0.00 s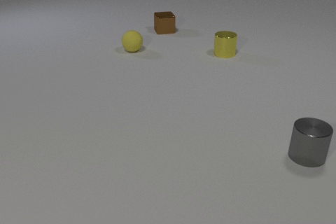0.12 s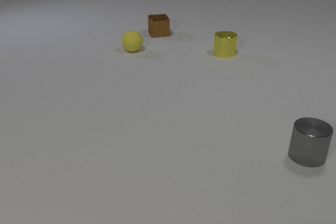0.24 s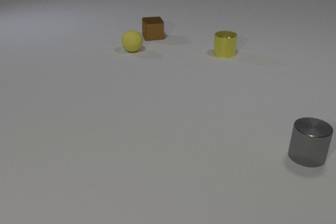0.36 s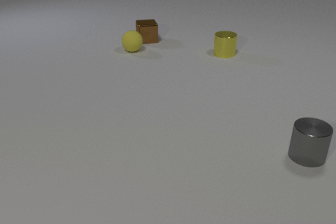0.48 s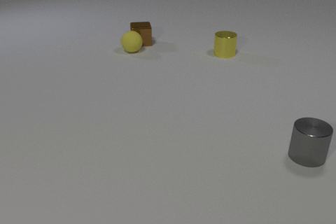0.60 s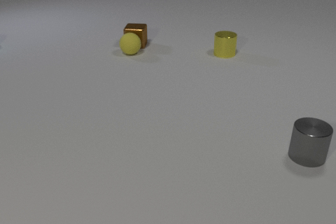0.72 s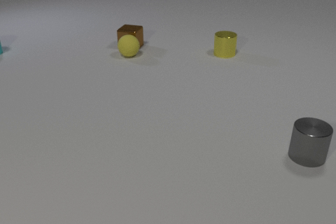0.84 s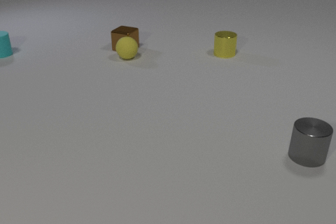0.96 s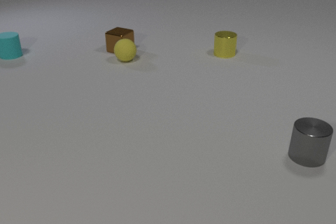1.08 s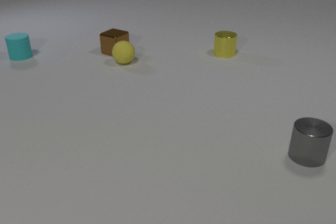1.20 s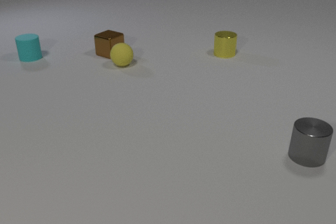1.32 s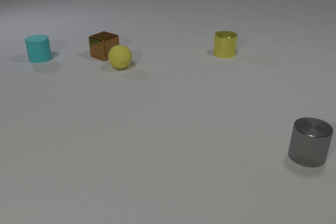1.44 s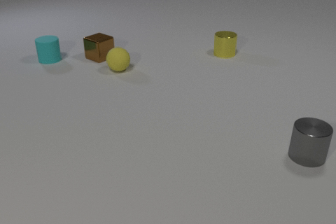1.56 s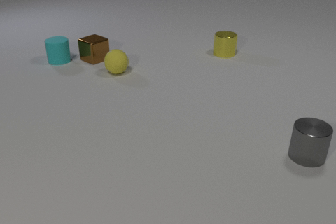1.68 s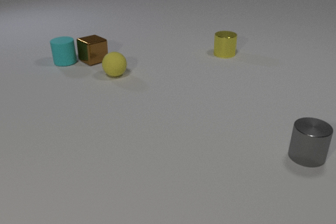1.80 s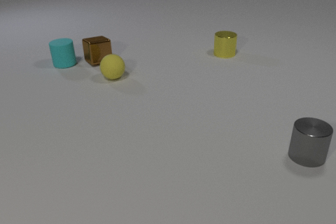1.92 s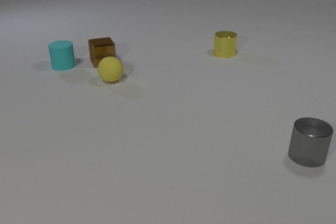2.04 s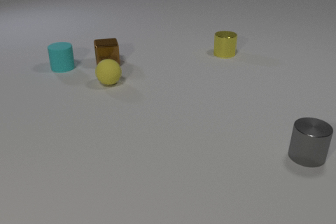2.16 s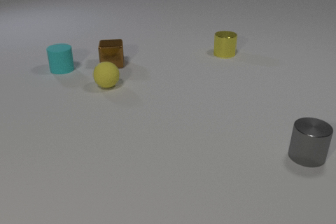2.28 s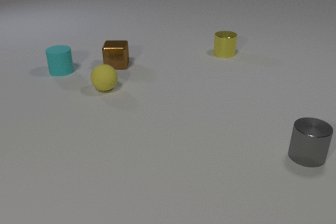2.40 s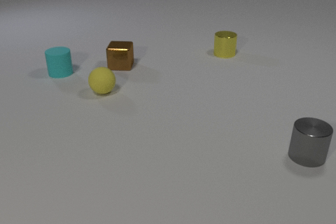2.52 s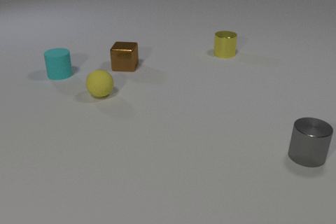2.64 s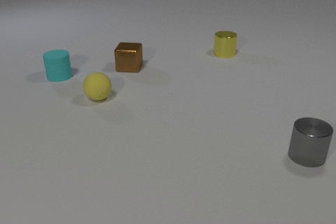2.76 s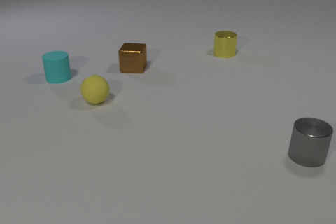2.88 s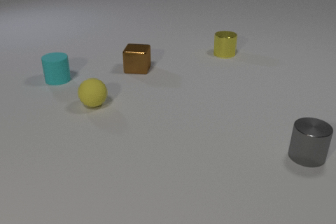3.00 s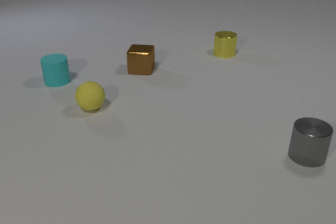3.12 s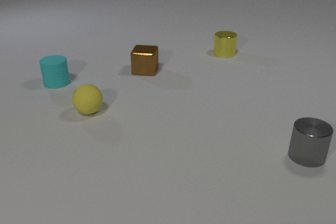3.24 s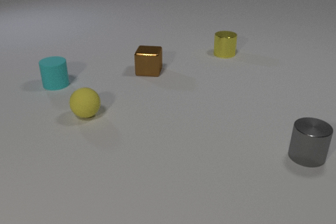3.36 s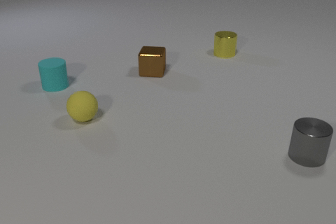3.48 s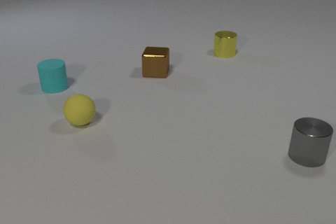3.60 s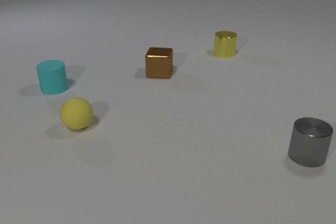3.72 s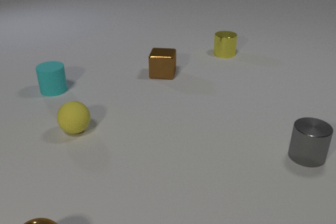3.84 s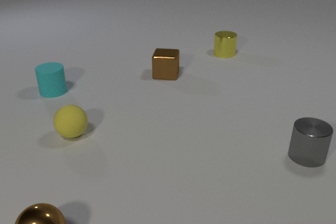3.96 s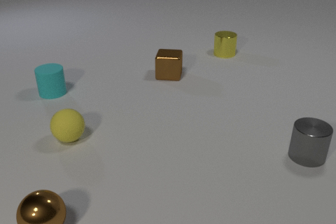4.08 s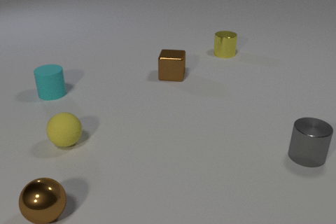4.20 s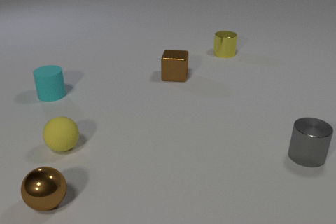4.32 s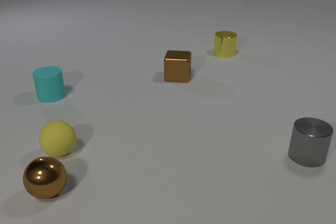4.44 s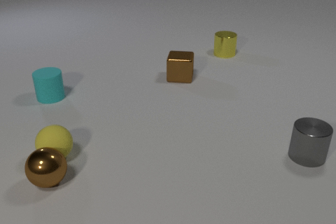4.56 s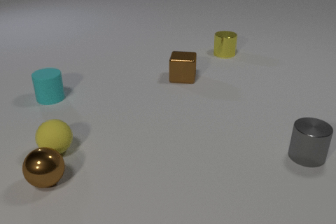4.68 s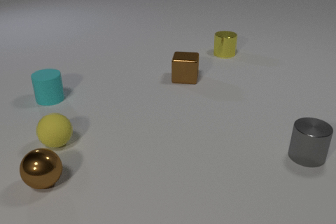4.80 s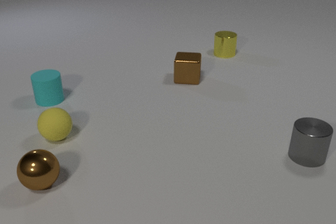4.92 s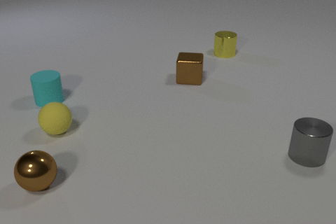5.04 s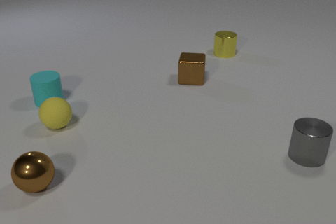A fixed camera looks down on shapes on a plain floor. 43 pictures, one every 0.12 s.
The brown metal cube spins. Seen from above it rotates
clockwise.
The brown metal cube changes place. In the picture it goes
toward the camera.
0.00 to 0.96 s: The brown metal cube slides toward the camera and to the left, spins clockwise seen from above by about 45 degrees, its near face sliding to the left. The yellow rubber sphere rolls toward the camera. The cyan rubber cylinder comes in at the left edge, slides to the right and toward the camera. The brown metal cube and the yellow rubber sphere collide.
0.96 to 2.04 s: The brown metal cube slides toward the camera, spins so that its near face slides to the left, clockwise seen from above. The yellow rubber sphere rolls toward the camera. The cyan rubber cylinder slides toward the camera and to the right. The brown metal cube and the cyan rubber cylinder collide.
2.04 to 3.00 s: The brown metal cube slides to the right and toward the camera, spins clockwise seen from above by about 15 degrees, its near face sliding to the left. The yellow rubber sphere rolls toward the camera. The cyan rubber cylinder slides toward the camera.
3.00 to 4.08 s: The brown metal cube slides to the right and toward the camera. The yellow rubber sphere rolls toward the camera and to the left. The cyan rubber cylinder slides toward the camera. The brown metal sphere comes in at the bottom edge, rolls away from the camera.
4.08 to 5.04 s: The brown metal cube slides to the right and toward the camera. The yellow rubber sphere rolls away from the camera. The cyan rubber cylinder slides toward the camera. The brown metal sphere rolls away from the camera. The yellow rubber sphere and the brown metal sphere collide.
What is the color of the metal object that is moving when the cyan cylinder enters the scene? brown.
What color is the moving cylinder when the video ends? cyan.
How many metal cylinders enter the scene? 0.
